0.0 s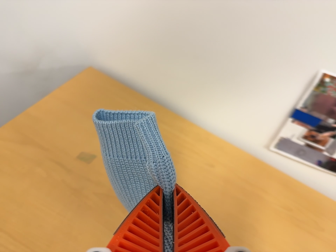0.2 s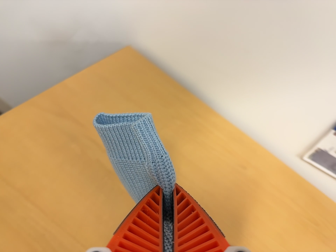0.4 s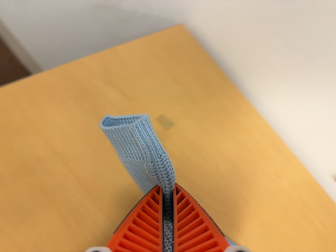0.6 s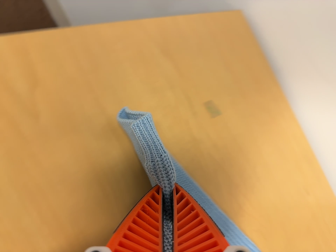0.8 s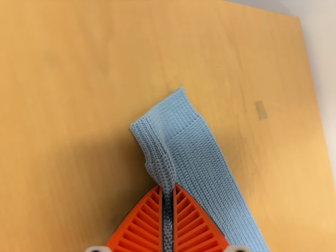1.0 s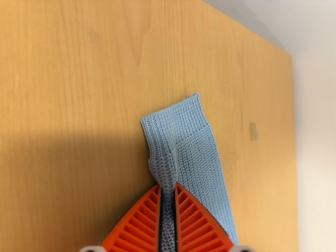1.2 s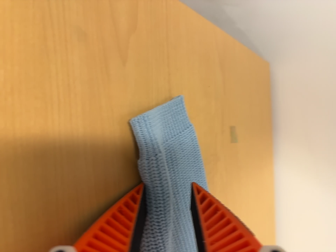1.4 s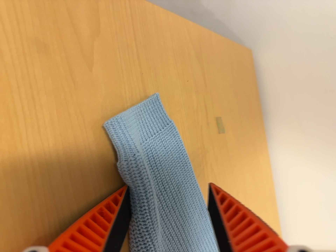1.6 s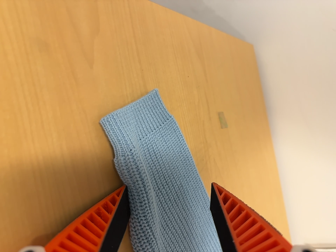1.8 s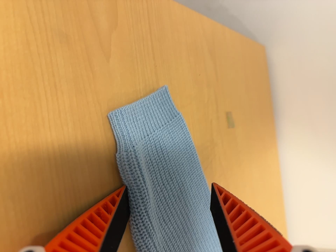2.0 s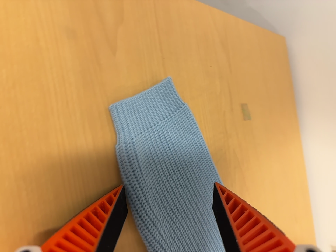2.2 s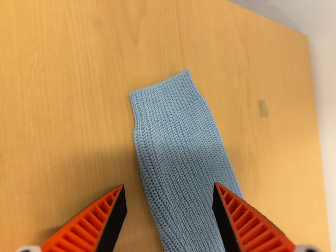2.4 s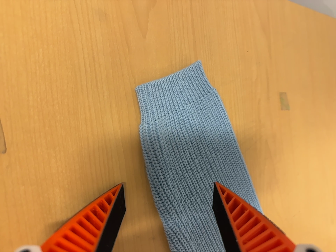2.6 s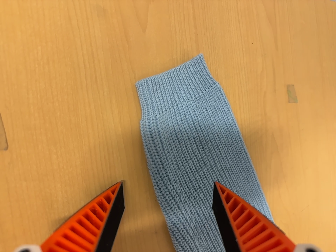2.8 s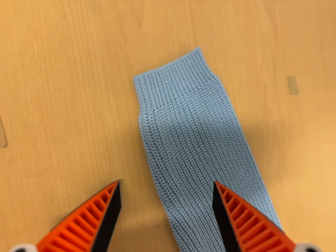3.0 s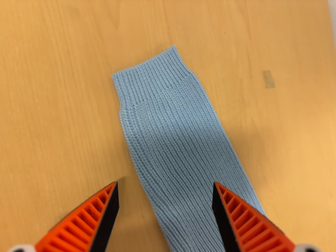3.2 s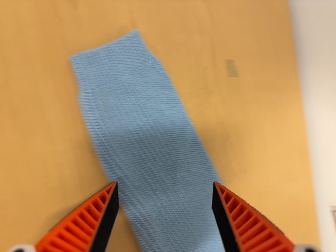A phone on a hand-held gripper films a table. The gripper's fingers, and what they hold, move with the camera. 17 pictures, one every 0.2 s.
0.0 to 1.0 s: The camera travels to its left, about 32 cm, so close, fixed things drift to the right. It rolls about its line of sight by about 55 degrees, and the scene rotates clockwise.
1.0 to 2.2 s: The camera shifts only a little, or ends up much as it began.
2.2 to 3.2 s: The camera travels to its right, about 6 cm, so close, fixed things drift to the left.
The film runs backward here.
